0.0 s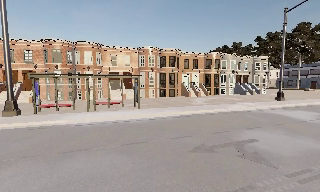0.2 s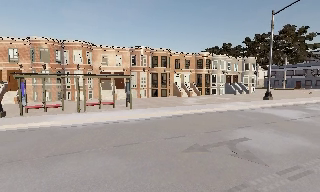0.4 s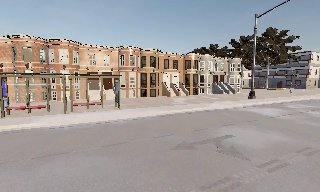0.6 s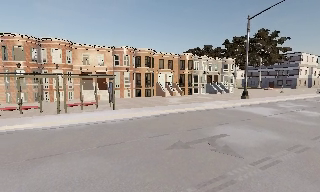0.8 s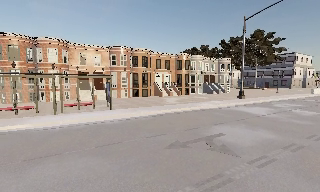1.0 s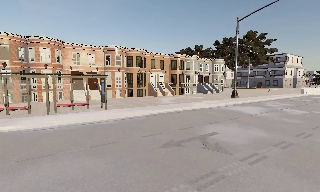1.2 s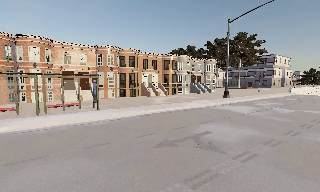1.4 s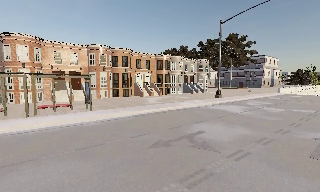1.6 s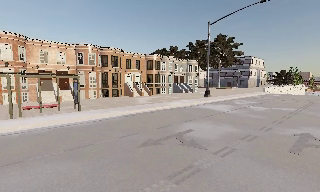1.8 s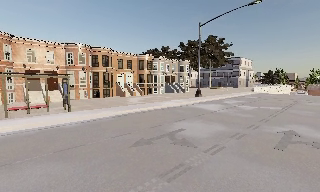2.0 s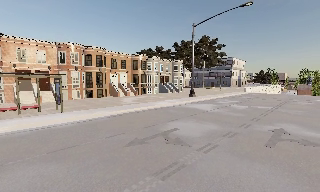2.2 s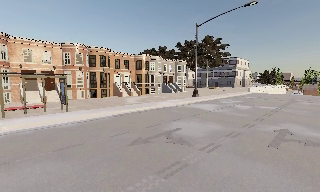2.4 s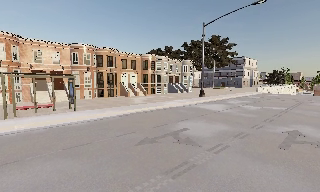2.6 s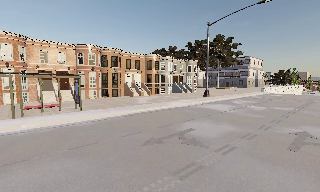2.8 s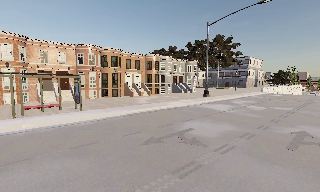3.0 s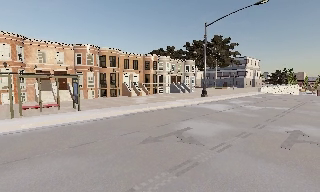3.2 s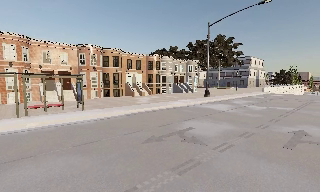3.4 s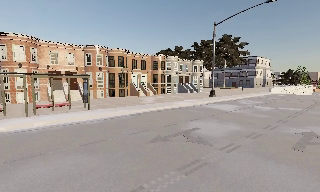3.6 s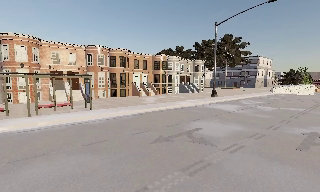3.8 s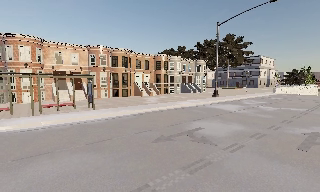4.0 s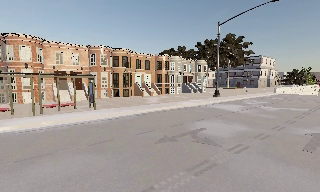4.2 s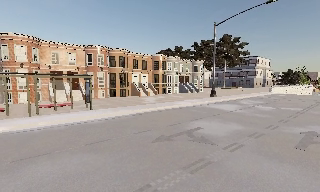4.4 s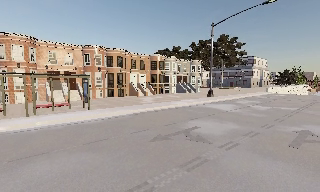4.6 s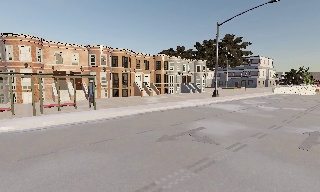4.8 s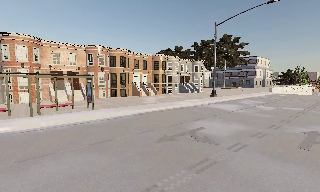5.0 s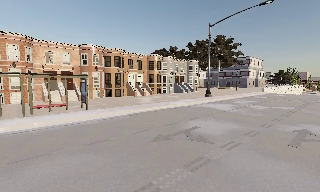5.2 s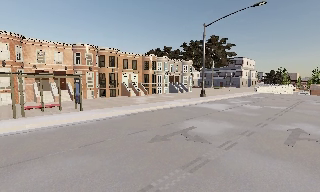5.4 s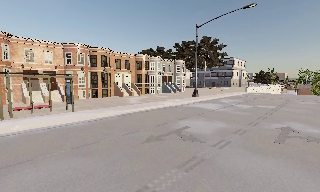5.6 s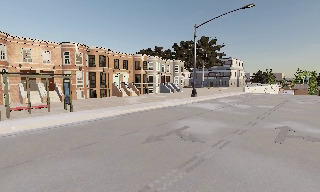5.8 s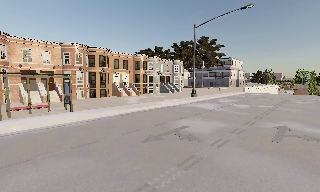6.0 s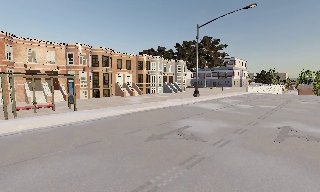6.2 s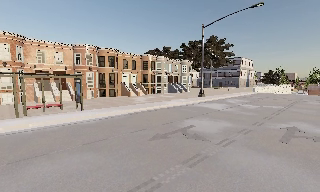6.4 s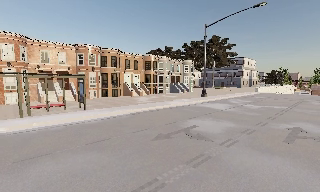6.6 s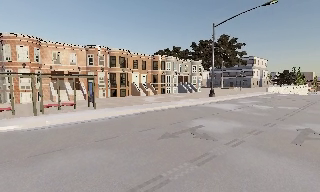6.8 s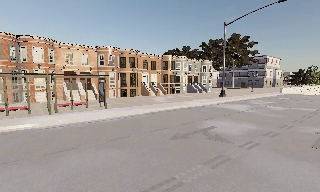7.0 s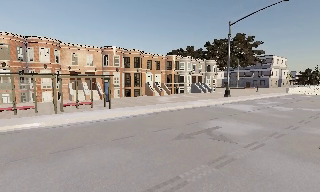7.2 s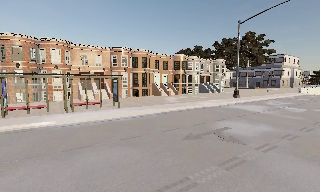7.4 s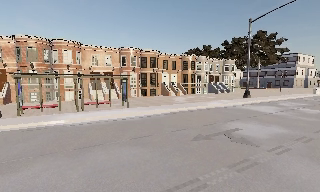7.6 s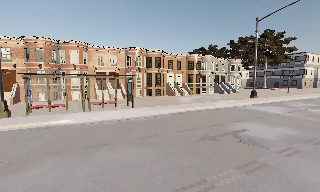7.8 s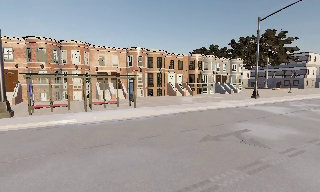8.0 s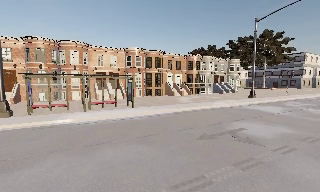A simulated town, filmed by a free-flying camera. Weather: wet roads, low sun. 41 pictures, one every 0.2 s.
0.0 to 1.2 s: The camera swings to its right by about 15 degrees, and the scene slides to the left.
1.2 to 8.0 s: The camera travels backward and to its left, about 1.5 m, so what stands in front gets smaller.
The film runs backward here.
